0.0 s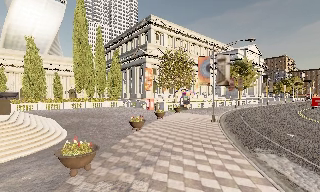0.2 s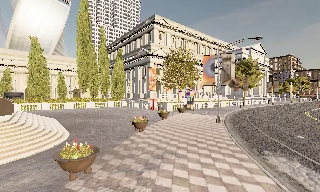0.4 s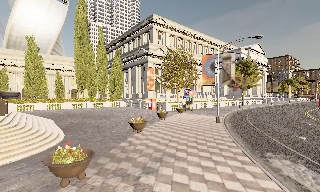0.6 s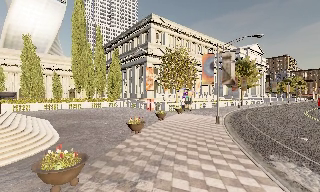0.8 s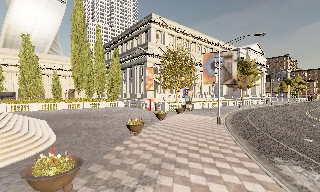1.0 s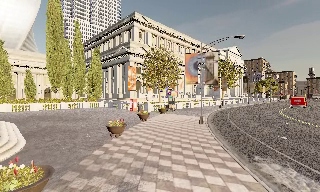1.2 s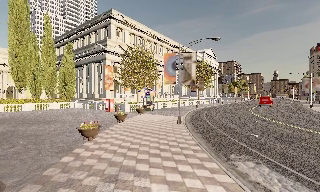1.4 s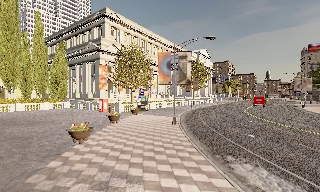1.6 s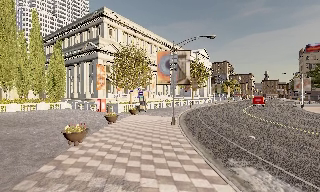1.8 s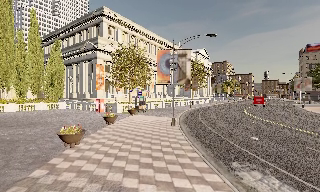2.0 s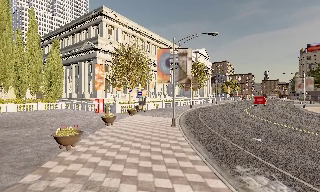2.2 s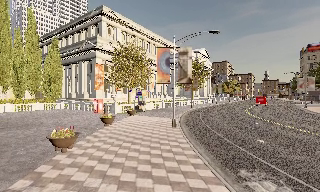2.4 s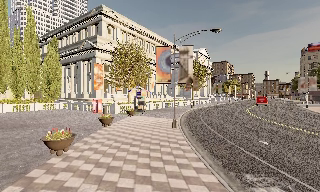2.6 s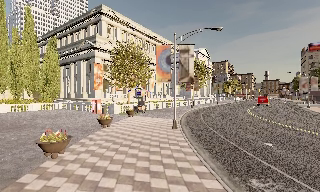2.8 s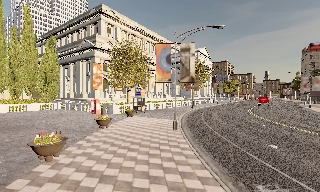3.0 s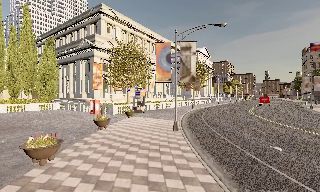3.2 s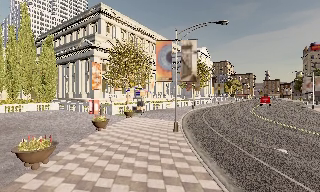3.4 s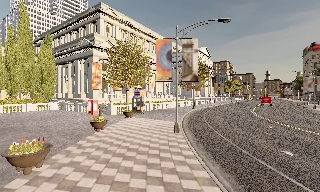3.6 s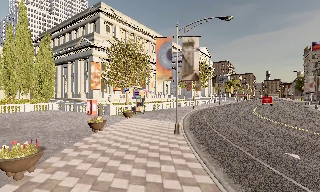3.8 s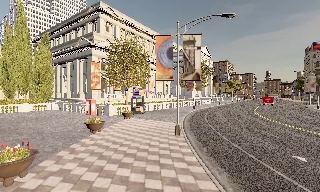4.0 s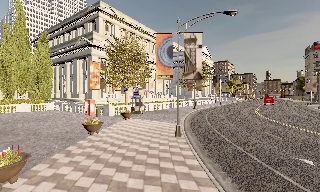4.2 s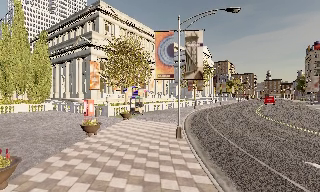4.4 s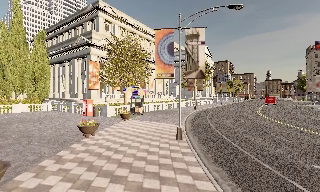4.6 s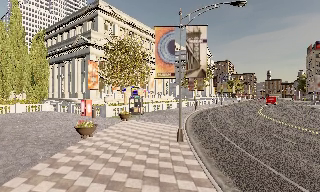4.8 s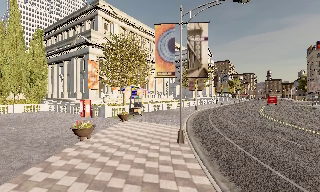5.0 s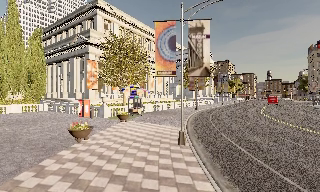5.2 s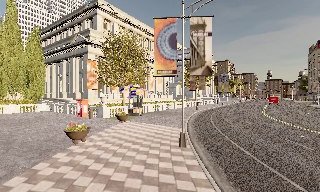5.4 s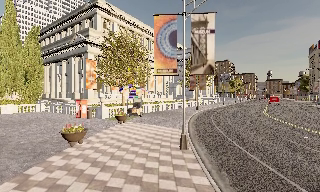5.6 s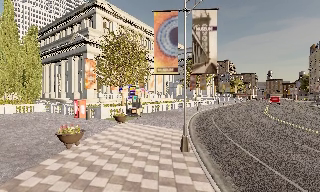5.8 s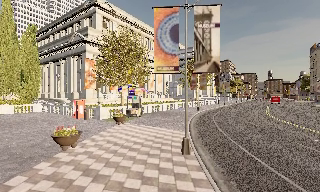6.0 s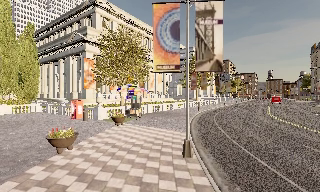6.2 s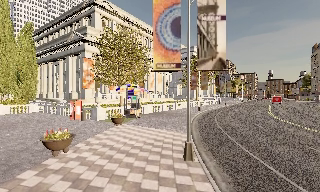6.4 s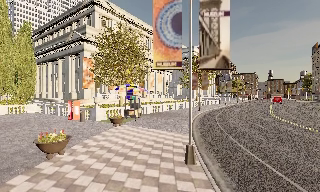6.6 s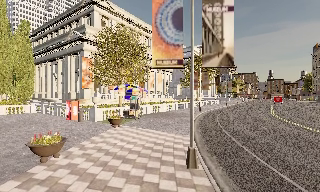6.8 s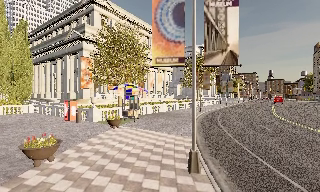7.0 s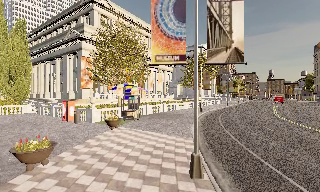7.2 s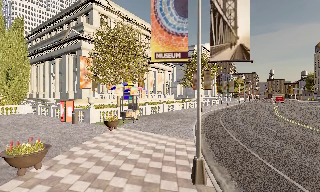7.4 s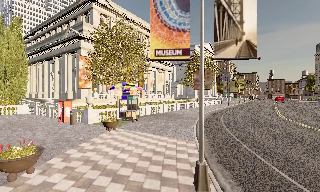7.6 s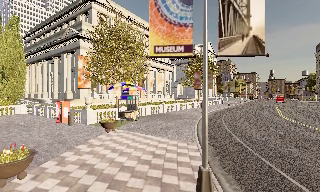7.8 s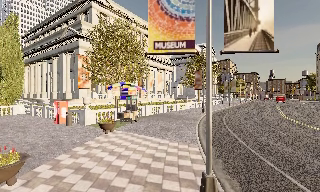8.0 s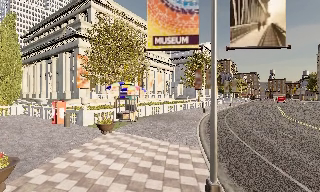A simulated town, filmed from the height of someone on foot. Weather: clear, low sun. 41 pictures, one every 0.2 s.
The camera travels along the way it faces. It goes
forward.
0.0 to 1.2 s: The scene slides to the left, as the camera pans about 15 degrees to its right. It travels forward, about 2 m, so what stands in front looms larger.
1.2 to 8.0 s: The camera travels forward, about 11 m, so what stands in front looms larger.
The film runs forward here.
